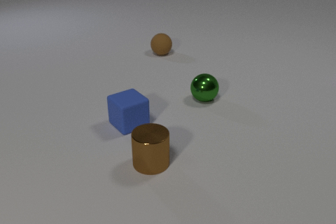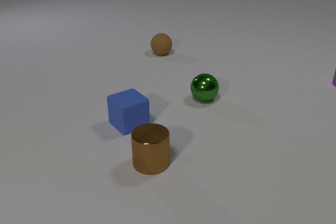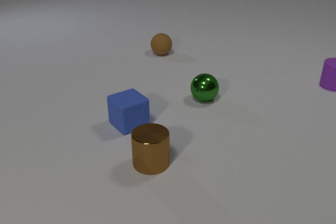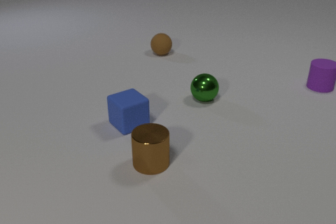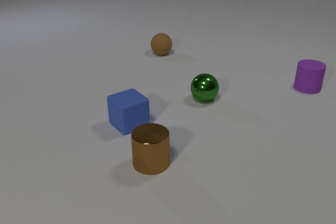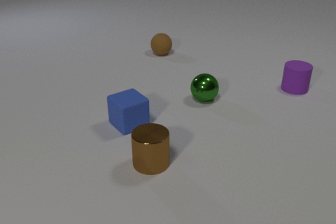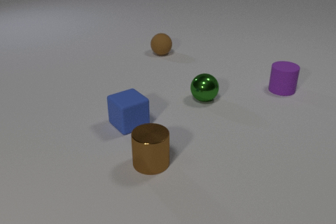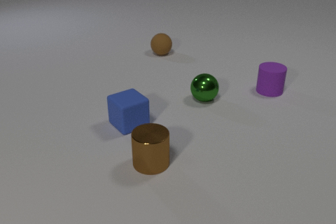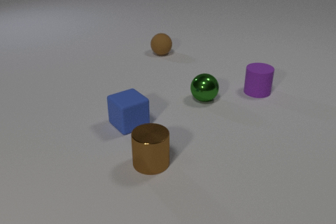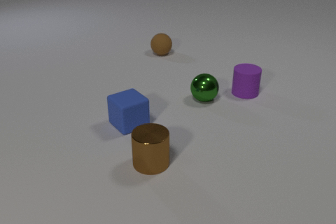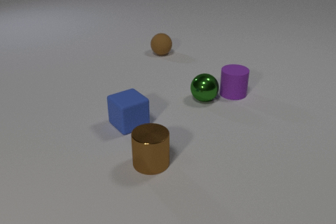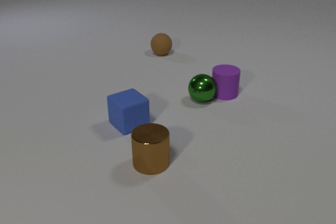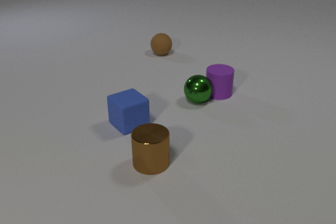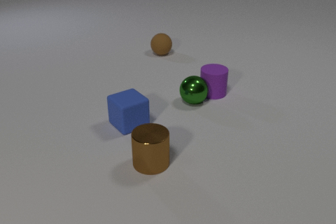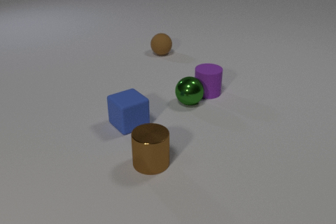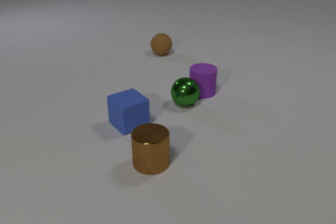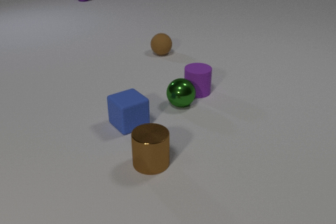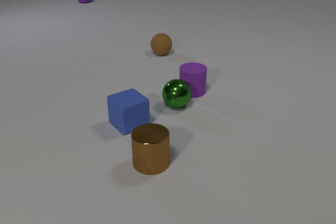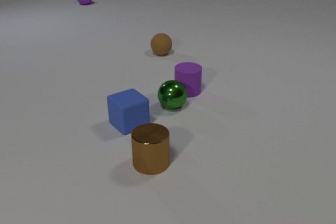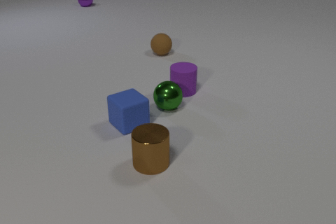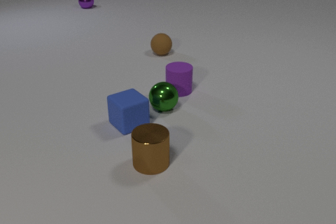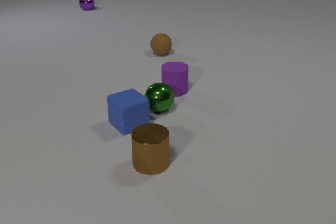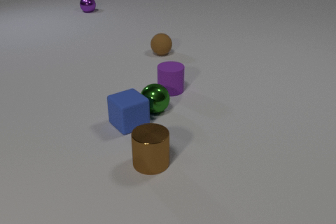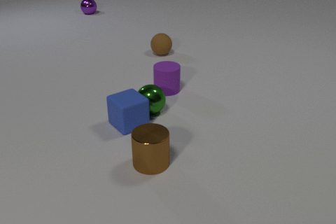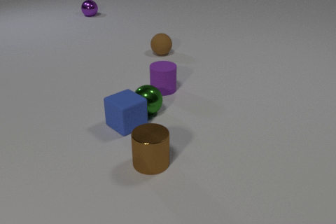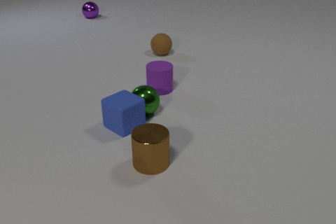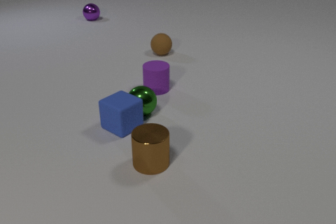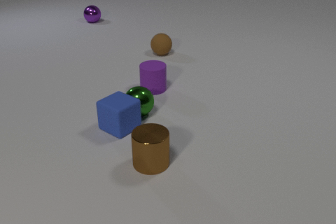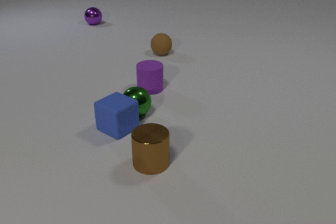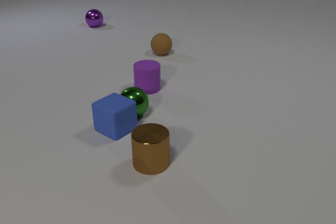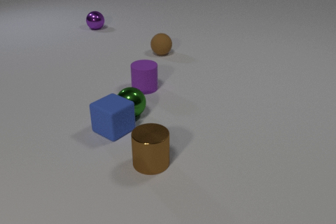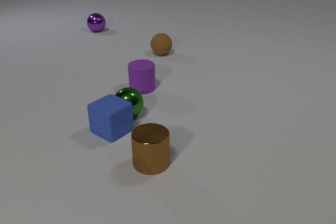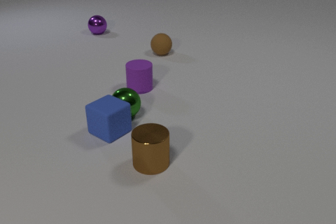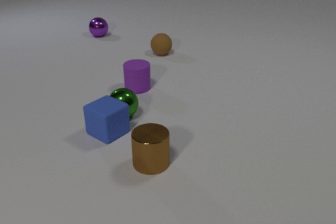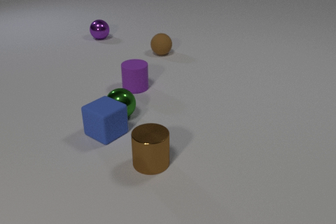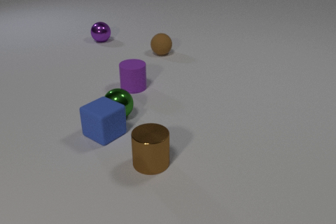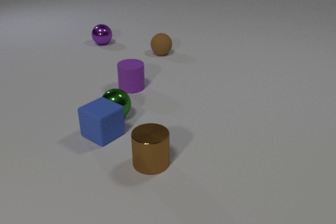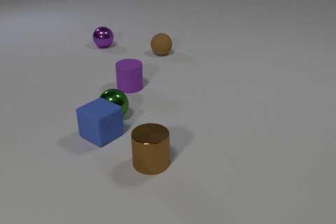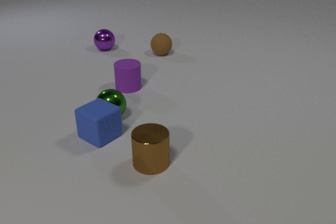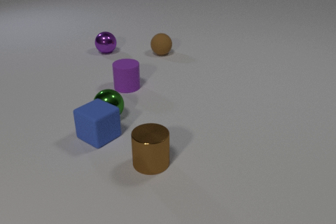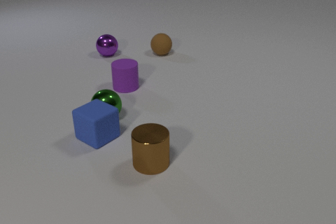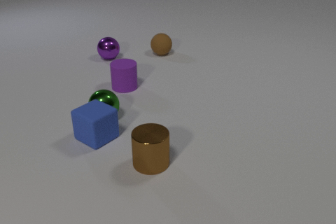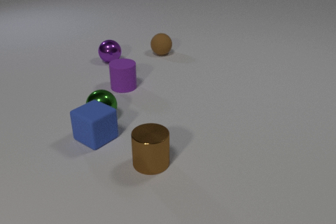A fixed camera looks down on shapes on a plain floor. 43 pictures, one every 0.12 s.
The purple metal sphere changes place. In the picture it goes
toward the camera.
The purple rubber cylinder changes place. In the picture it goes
to the left.
0.00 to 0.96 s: The purple rubber cylinder comes in at the right edge, slides to the left and toward the camera.
0.96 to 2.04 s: The purple rubber cylinder slides to the left. The green metal sphere rolls to the left and toward the camera. The purple metal sphere comes in at the top edge, rolls toward the camera. The purple rubber cylinder and the green metal sphere collide.
2.04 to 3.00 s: The purple rubber cylinder slides to the left. The green metal sphere rolls to the left and toward the camera. The purple metal sphere rolls toward the camera. The green metal sphere and the blue rubber cube collide.
3.00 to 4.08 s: The purple rubber cylinder slides to the left. The green metal sphere rolls to the left. The purple metal sphere rolls toward the camera. The blue rubber cube slides to the left and toward the camera.
4.08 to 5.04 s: The purple rubber cylinder slides to the left. The green metal sphere rolls to the left. The purple metal sphere rolls toward the camera. The blue rubber cube slides to the left and toward the camera.
How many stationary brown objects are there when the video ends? 2.
What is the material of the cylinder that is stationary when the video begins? metal.
What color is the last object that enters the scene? purple.
